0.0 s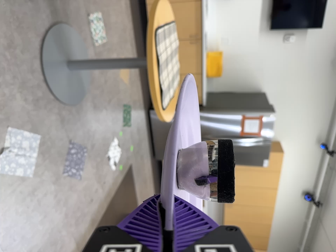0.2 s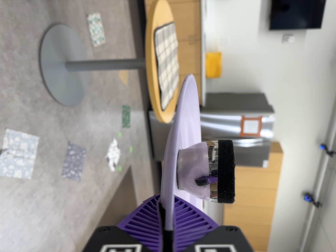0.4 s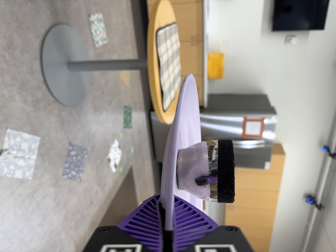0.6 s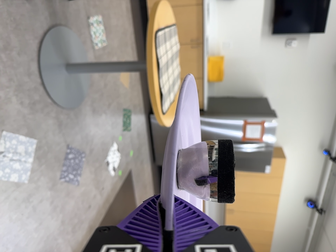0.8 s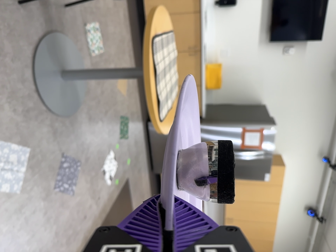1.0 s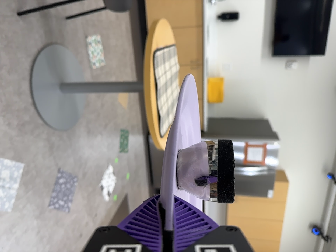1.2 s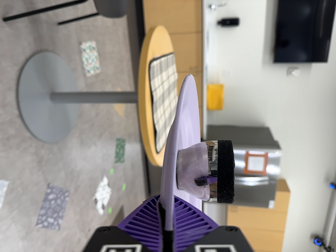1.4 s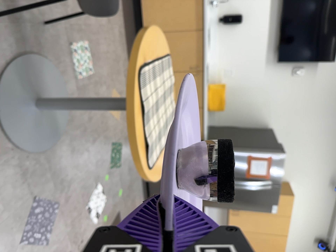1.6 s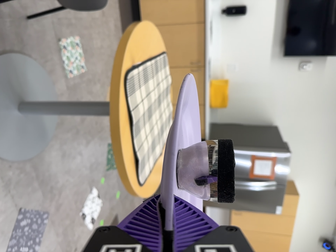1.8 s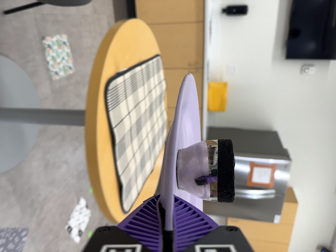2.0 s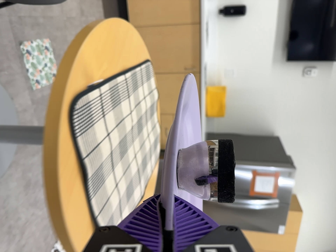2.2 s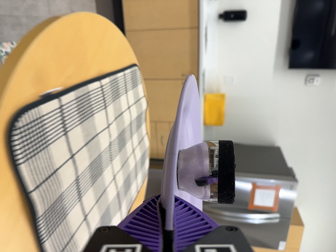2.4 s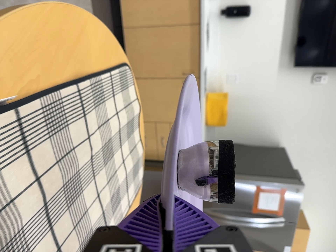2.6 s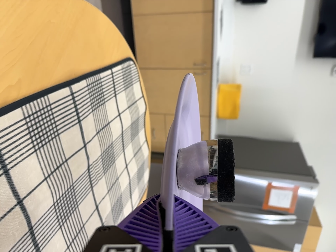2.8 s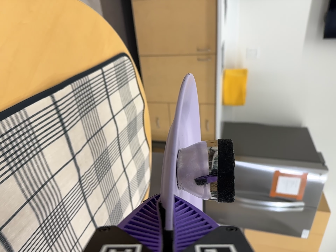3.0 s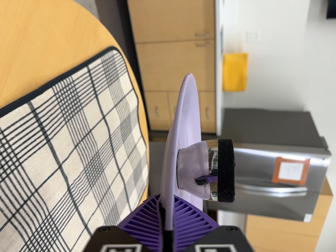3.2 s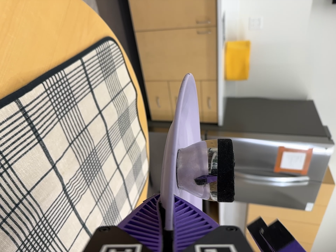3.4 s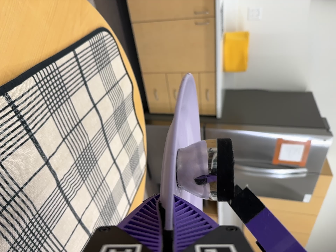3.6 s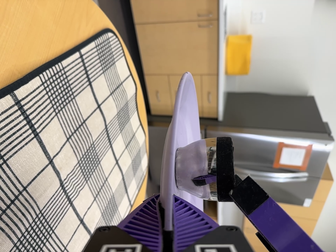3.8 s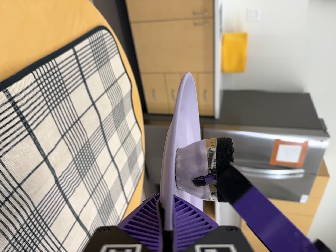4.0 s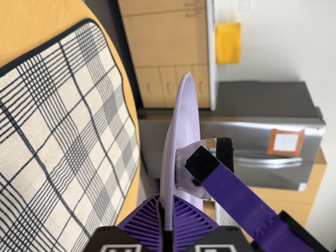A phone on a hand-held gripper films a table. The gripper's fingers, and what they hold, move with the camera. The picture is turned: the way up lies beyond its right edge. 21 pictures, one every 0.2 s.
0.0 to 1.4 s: The camera travels forward and toward the top of its view, about 40 cm, so what stands in front looms larger.
1.4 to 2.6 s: The camera travels forward, about 80 cm, so what stands in front looms larger.
2.6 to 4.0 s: The camera travels forward, toward the top of its view and to its right, about 16 cm, so what stands in front looms larger. Its aim tips toward the bottom of its view by about 10 degrees.
The film runs forward here.
